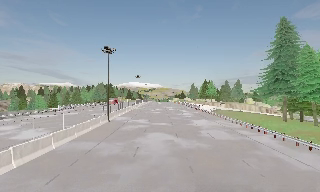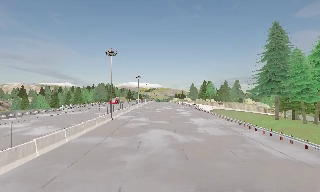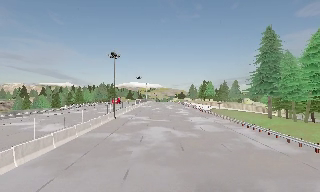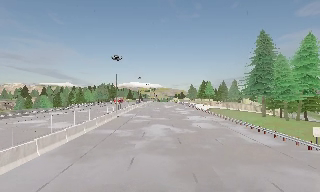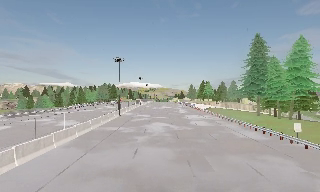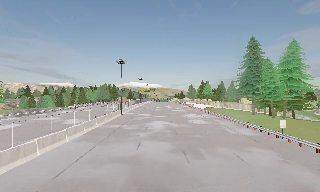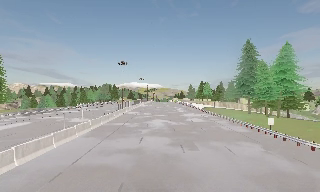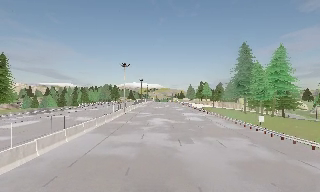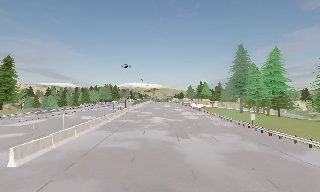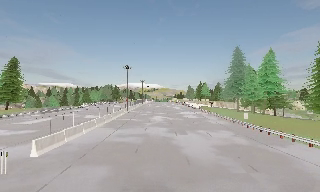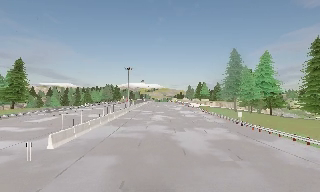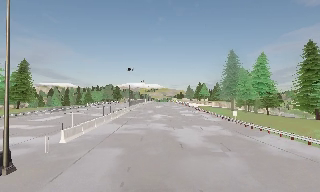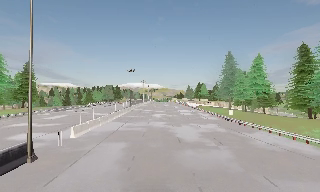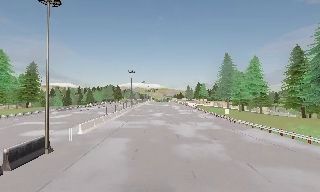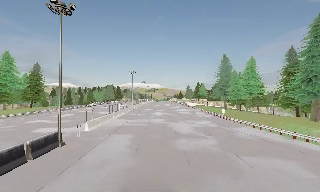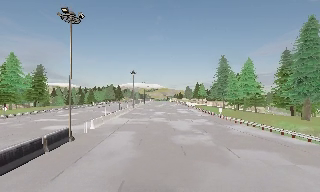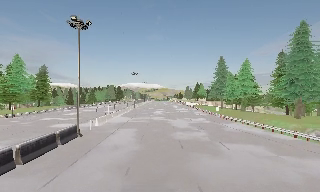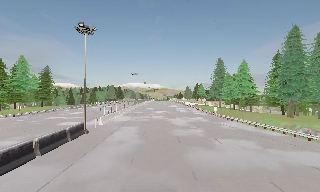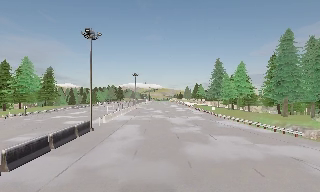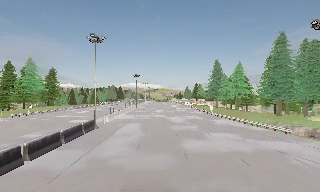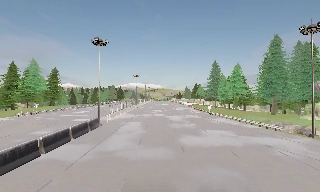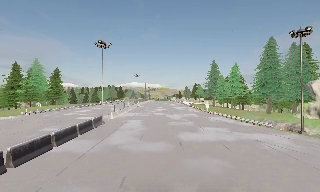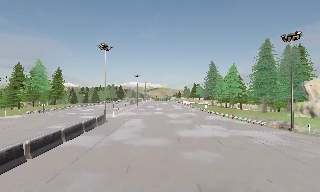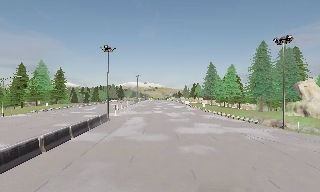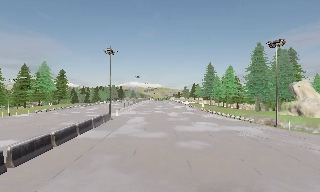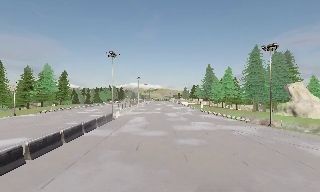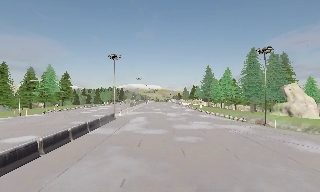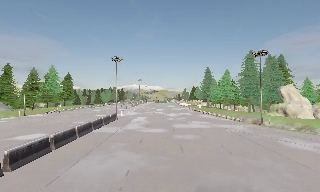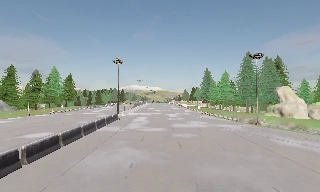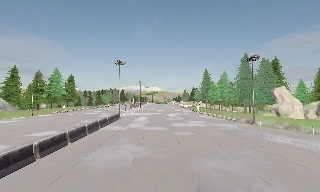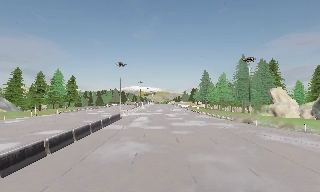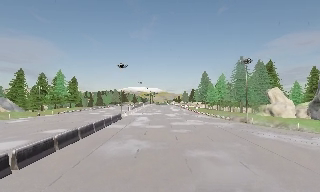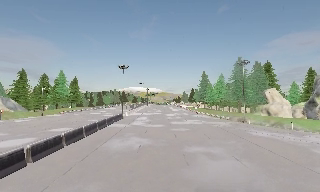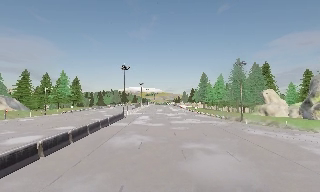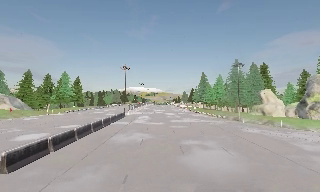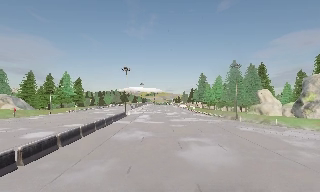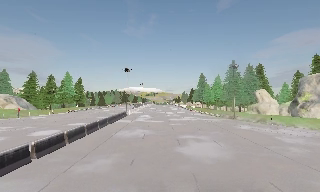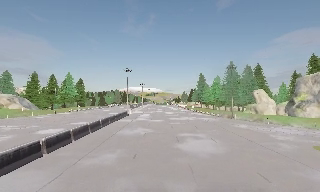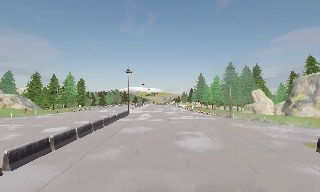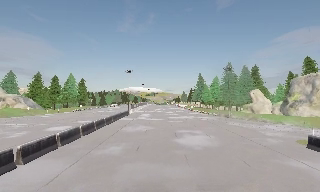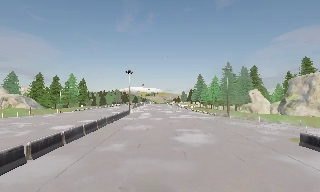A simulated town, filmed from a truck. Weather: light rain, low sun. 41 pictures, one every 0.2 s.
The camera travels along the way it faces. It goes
backward.
0.0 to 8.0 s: The camera travels backward, about 55 m, so what stands in front gets smaller. It loses speed.
The film runs backward here.
